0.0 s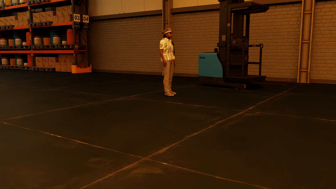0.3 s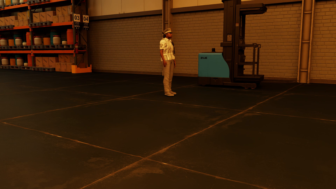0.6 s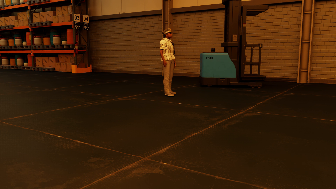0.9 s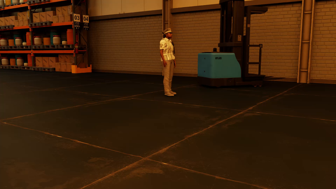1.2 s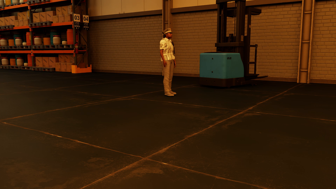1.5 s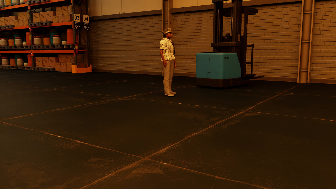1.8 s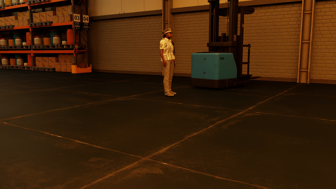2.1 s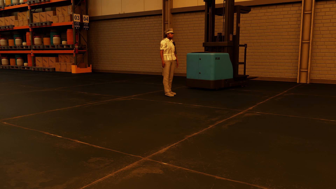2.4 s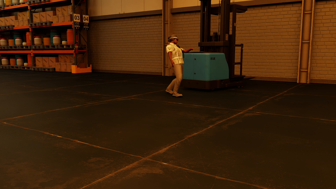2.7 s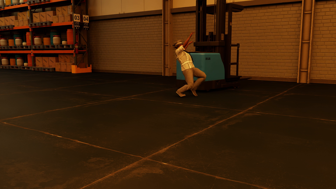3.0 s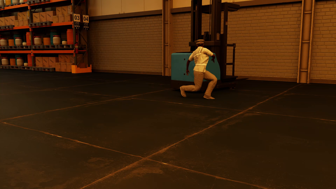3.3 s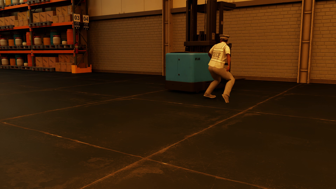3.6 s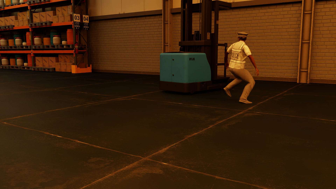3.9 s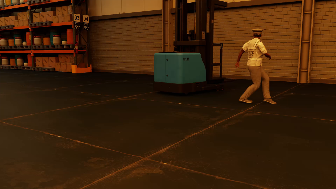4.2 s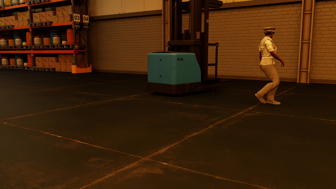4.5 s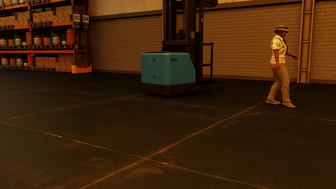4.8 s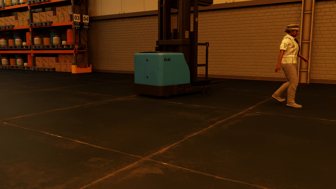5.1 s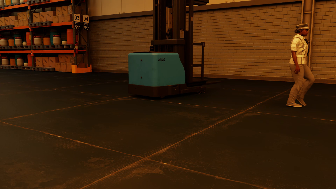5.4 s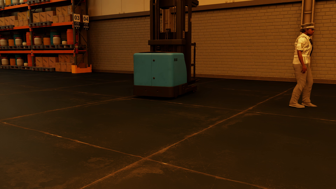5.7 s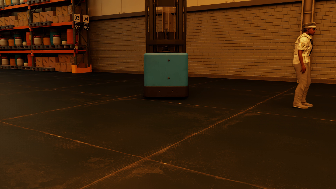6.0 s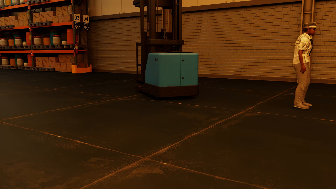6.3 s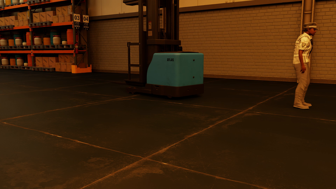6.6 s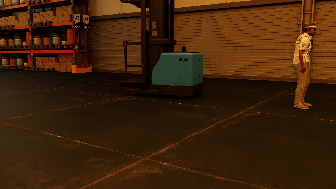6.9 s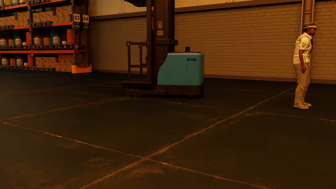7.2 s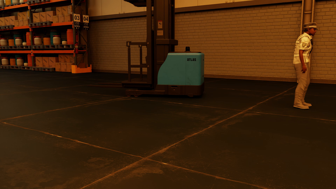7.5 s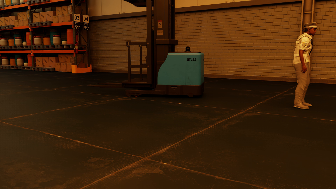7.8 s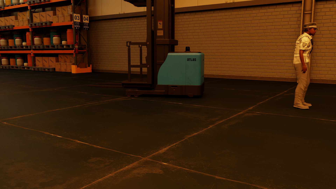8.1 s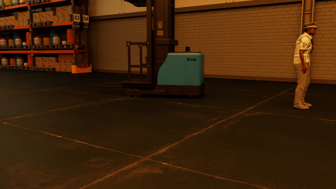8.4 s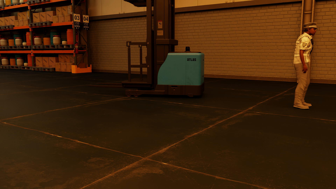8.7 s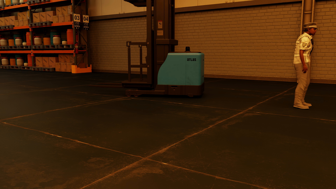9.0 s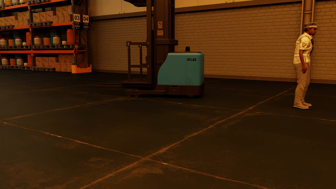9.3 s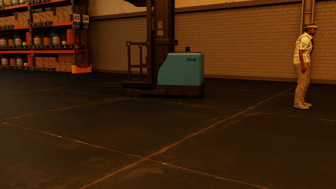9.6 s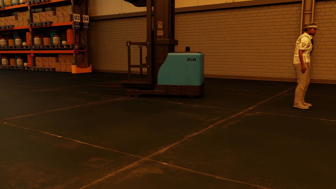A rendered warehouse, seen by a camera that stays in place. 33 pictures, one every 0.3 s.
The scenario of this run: Near miss between a forklift and a person.
